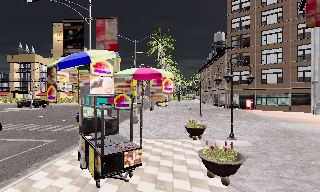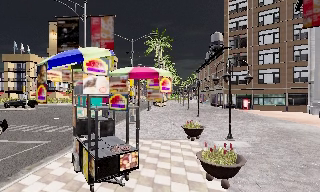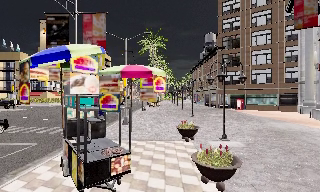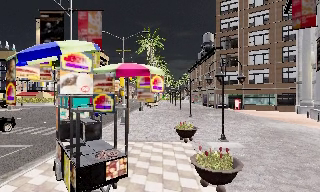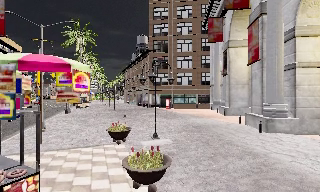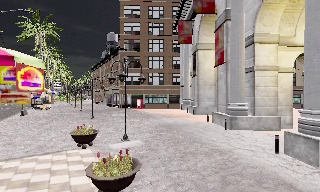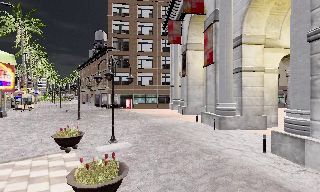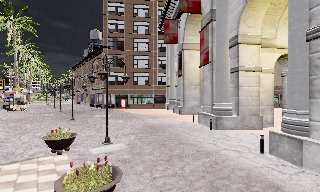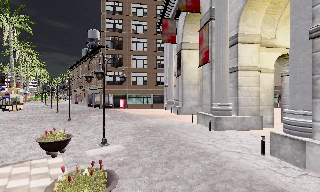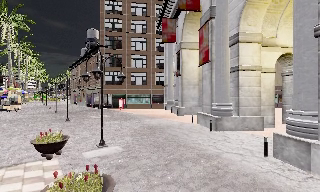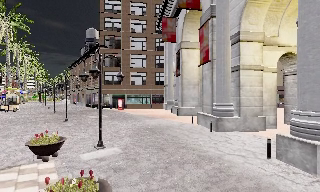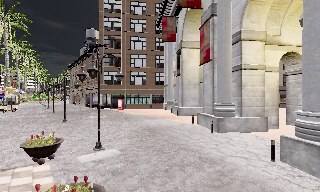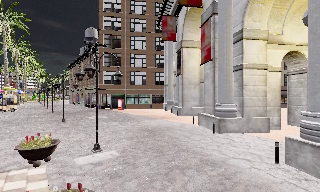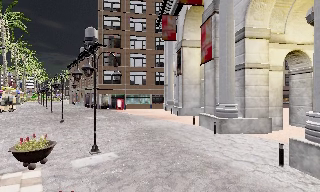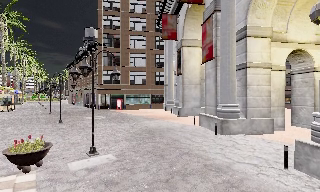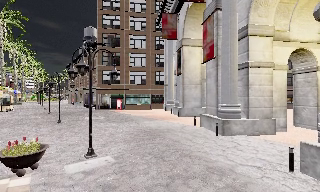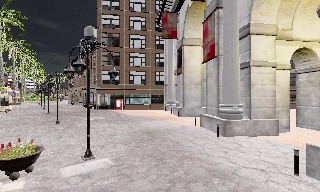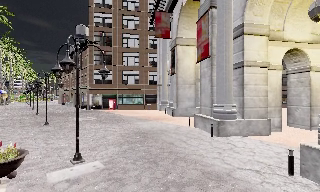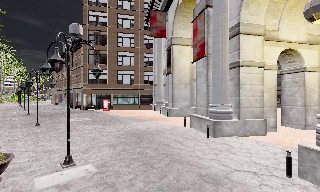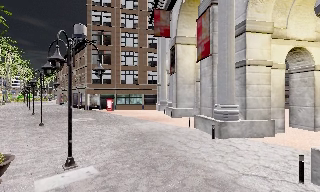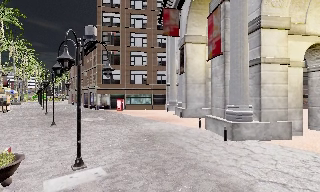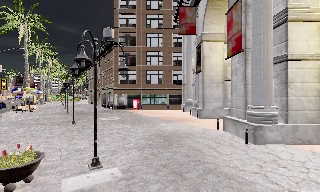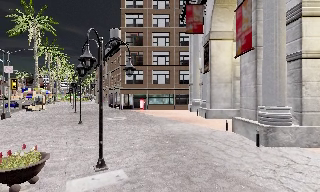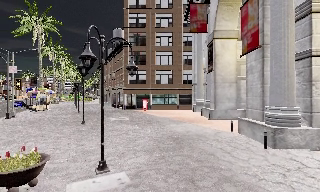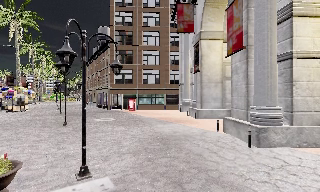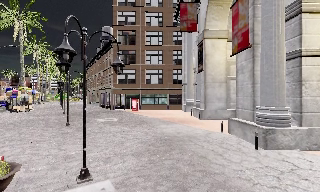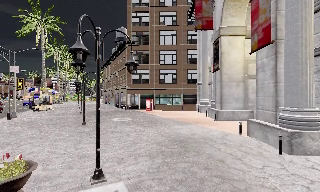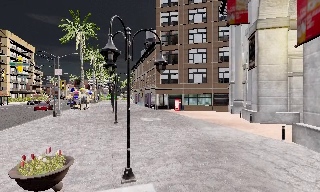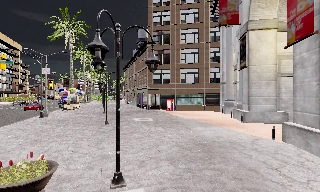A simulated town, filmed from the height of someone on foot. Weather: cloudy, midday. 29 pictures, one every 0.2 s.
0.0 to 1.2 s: The camera swings to its right by about 40 degrees, and the scene slides to the left. It travels forward, about 1 m.
1.2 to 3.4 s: The camera travels forward, about 2.5 m, so what stands in front looms larger.
3.4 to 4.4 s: The camera pans to its left, which is counterclockwise from overhead, by about 10 degrees. It travels forward, about 1 m, so what stands in front looms larger.
4.4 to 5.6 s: The camera travels forward, about 1.5 m, so what stands in front looms larger.
The film runs forward here.
